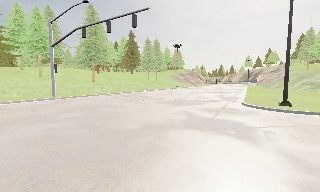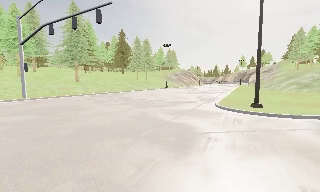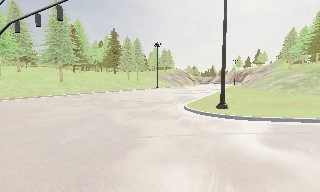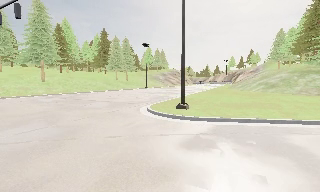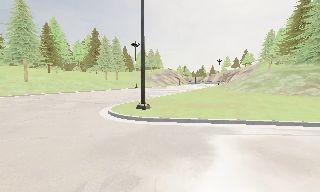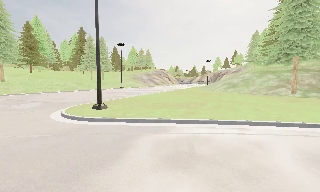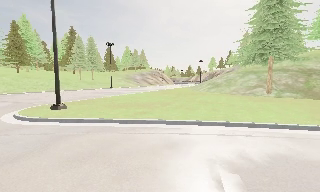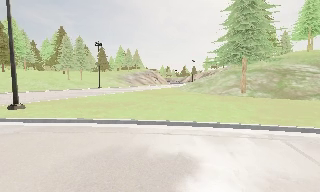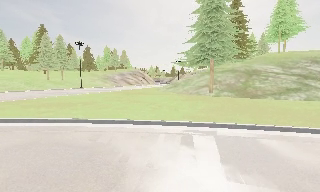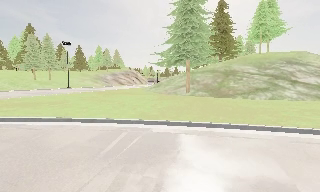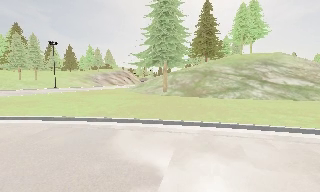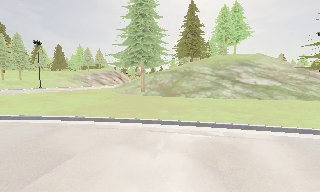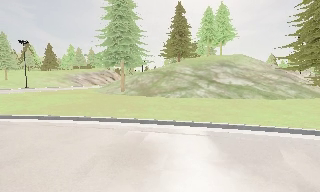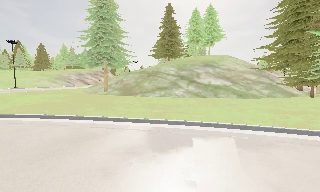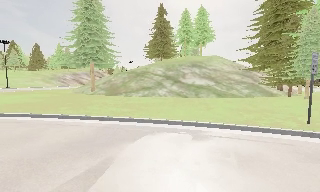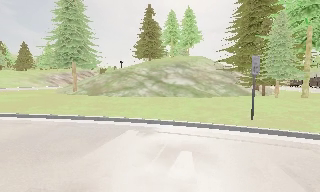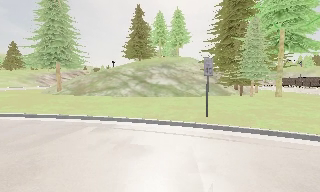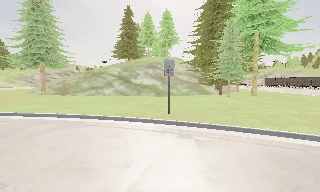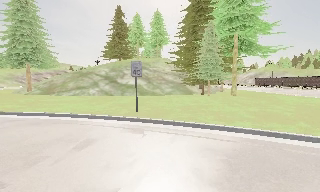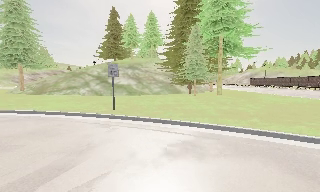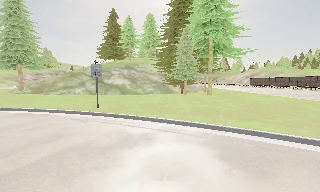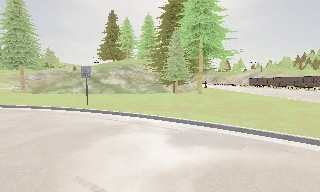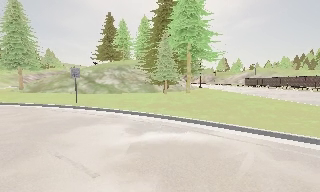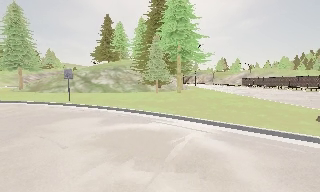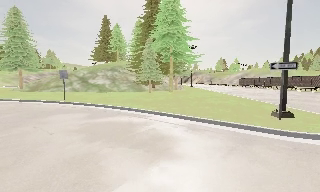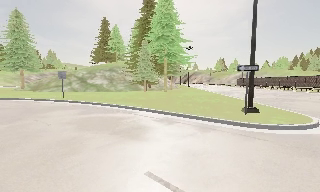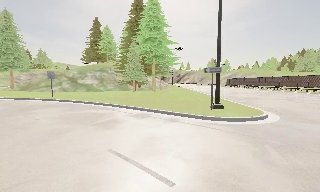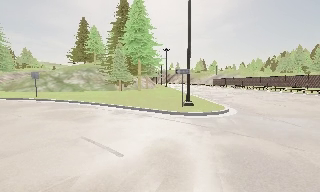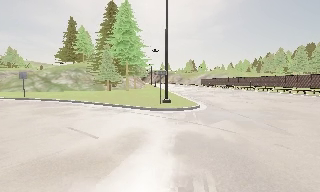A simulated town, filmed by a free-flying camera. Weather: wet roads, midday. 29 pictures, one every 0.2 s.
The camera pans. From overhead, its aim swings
clockwise.
The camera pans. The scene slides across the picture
to the left.
0.0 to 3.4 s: The scene slides to the left, as the camera pans about 25 degrees to its right. It travels to its right, about 35 m, so close, fixed things drift to the left.
3.4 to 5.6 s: The camera travels to its right and backward, about 16 m, so close, fixed things drift to the left.
The film runs backward here.
